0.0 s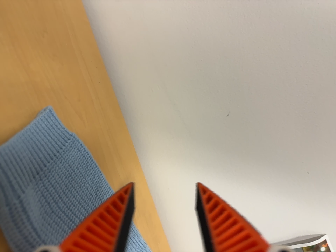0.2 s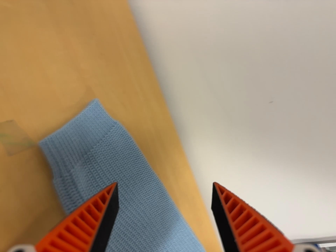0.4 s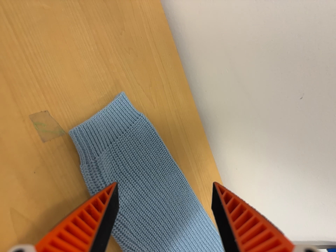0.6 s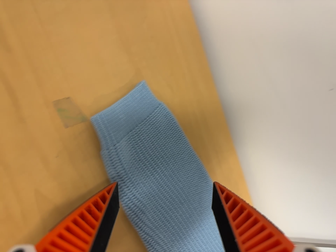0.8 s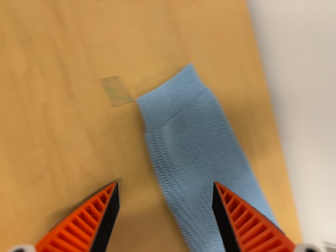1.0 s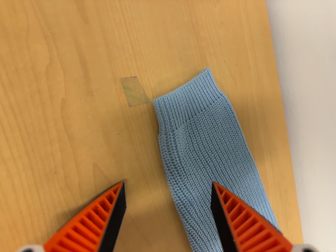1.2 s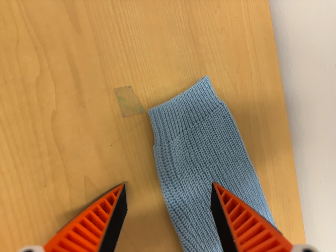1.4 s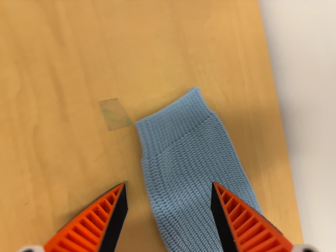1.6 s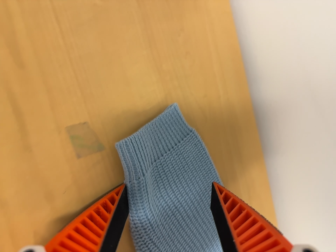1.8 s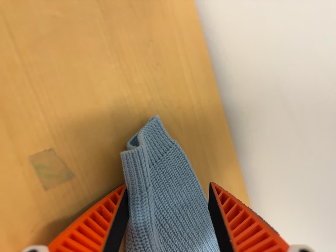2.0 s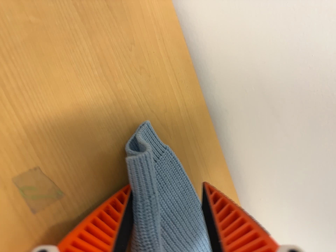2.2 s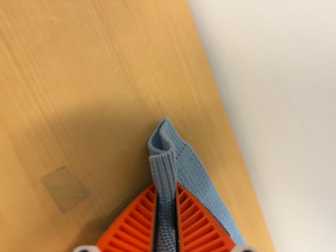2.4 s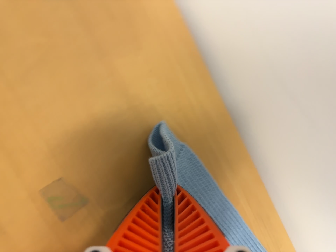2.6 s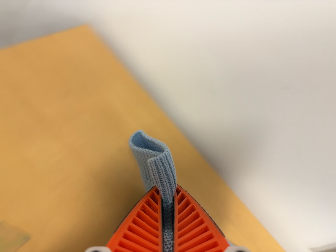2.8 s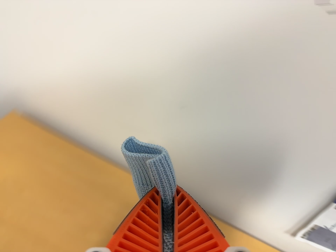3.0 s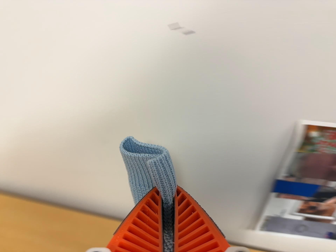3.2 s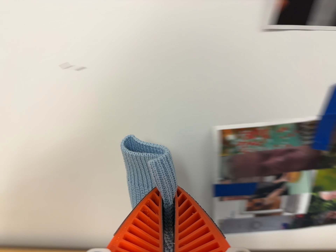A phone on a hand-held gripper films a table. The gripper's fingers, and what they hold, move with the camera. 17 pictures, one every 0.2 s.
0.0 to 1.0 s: The camera swings to its left by about 35 degrees, and the scene slides to the right. Its aim tips toward the bottom of its view by about 10 degrees, and the scene shifts upward. It rolls about its line of sight by about 10 degrees, and the scene rotates clockwise.
1.0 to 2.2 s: The camera swings to its right by about 15 degrees, and the scene slides to the left. It travels forward and toward the top of its view, about 7 cm, so what stands in front looms larger. It rolls about its line of sight by about 10 degrees, and the scene rotates counterclockwise.
2.2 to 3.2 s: The camera travels to its right, about 40 cm, so close, fixed things drift to the left. Its aim tips toward the top of its view by about 15 degrees, and the scene shifts downward. It rolls about its line of sight by about 65 degrees, and the scene rotates counterclockwise.
The film runs forward here.
